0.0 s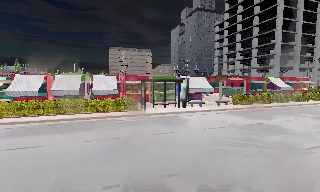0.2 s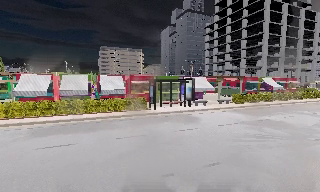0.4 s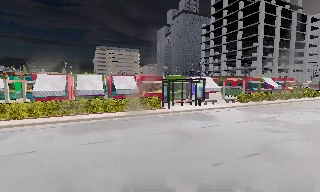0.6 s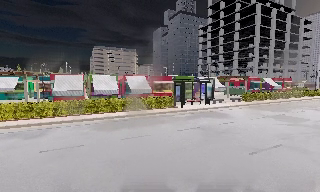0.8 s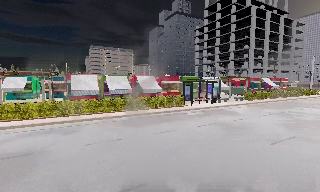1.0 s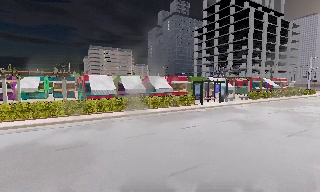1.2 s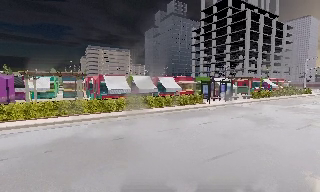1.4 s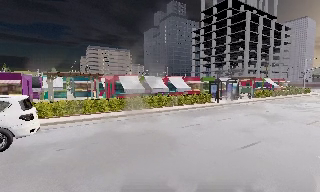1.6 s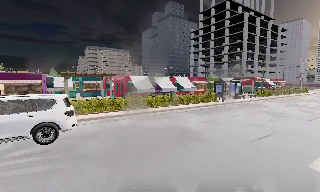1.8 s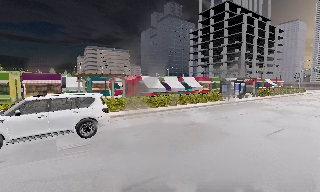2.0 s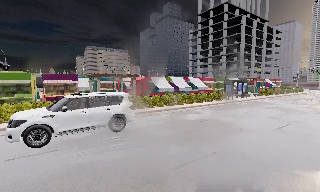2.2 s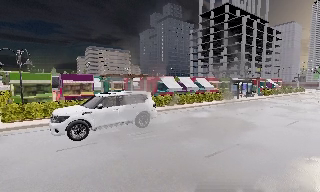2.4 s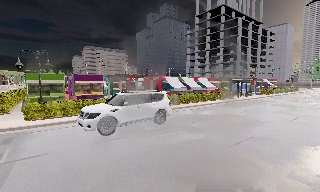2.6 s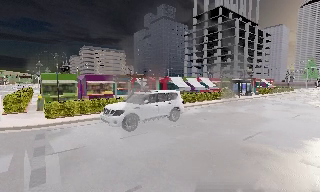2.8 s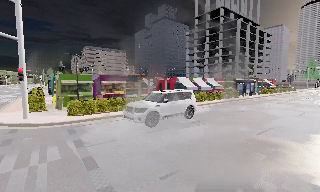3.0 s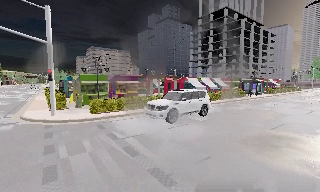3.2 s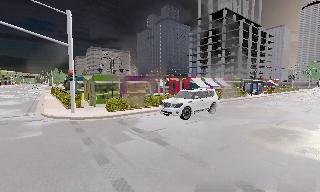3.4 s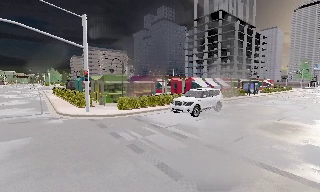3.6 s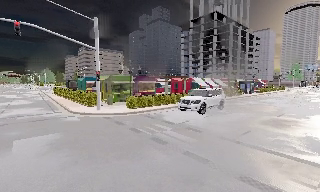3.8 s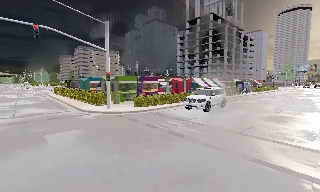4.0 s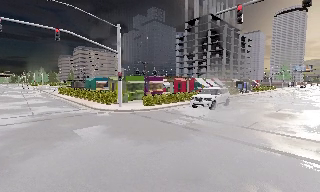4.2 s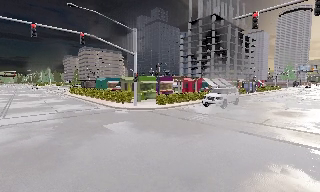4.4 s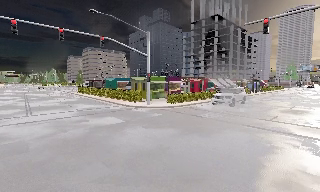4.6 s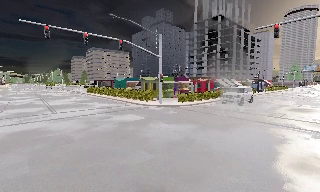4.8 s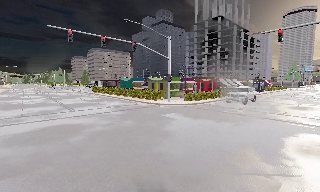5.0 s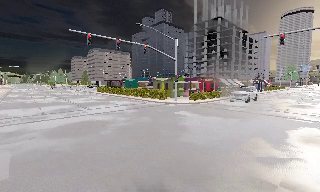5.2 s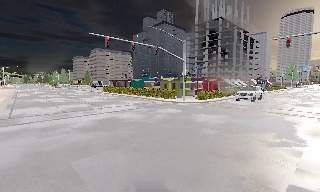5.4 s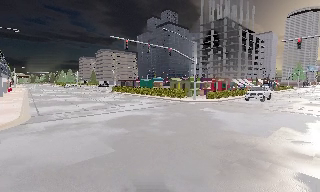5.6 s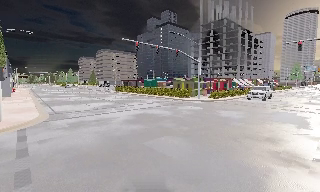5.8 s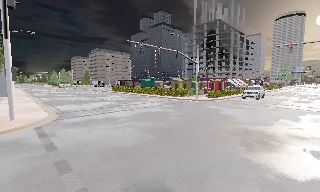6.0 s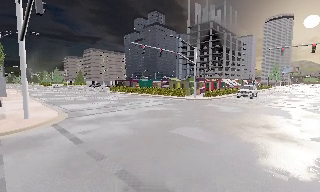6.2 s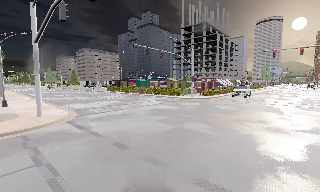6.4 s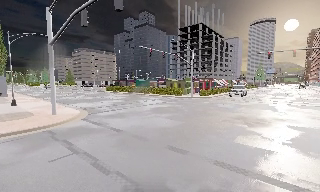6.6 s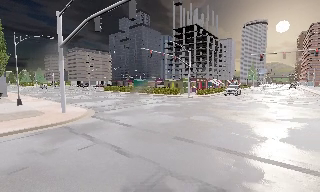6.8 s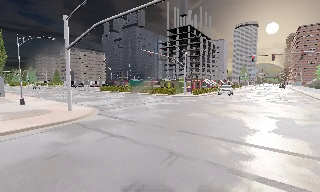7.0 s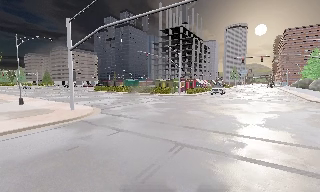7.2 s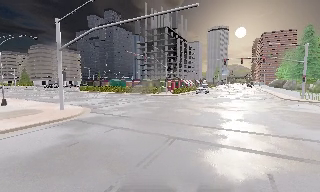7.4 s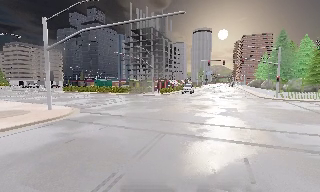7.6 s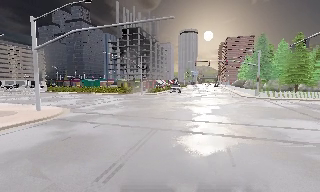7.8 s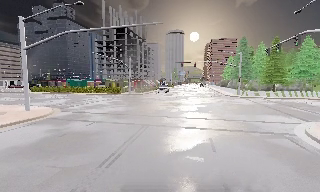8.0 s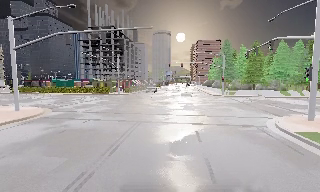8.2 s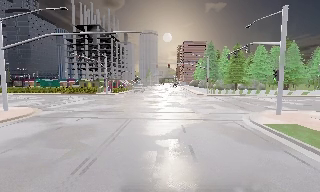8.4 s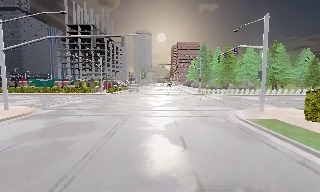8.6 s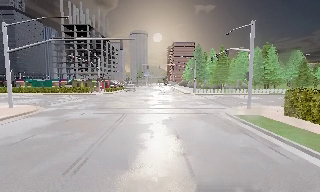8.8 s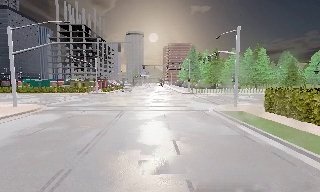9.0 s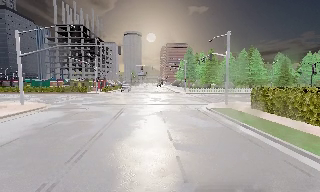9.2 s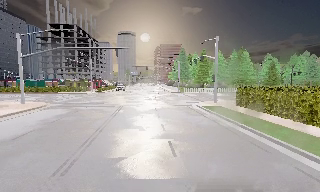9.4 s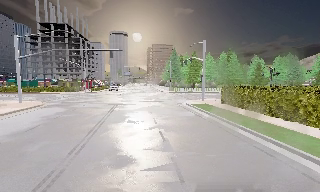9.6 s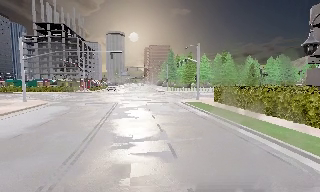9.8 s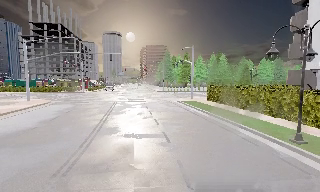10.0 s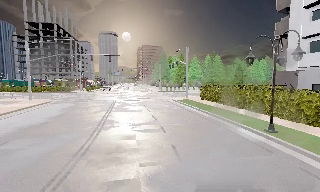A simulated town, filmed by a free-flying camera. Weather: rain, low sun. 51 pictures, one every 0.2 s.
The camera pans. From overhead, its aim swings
clockwise.
0.0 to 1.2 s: The camera pans to its right, which is clockwise from overhead, by about 10 degrees. It travels to its left and backward, about 11 m, so close, fixed things drift to the right.
1.2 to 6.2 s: The camera pans to its right, which is clockwise from overhead, by about 20 degrees. It travels to its left and backward, about 35 m, so close, fixed things drift to the right.
6.2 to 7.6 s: The camera pans to its right, which is clockwise from overhead, by about 25 degrees. It travels backward and to its left, about 7 m, so what stands in front gets smaller. It loses speed.
7.6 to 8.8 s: The scene slides to the left, as the camera pans about 20 degrees to its right. It travels backward, about 6 m, so what stands in front gets smaller.
8.8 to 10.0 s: The camera travels backward, about 8 m, so what stands in front gets smaller.
The film runs backward here.
